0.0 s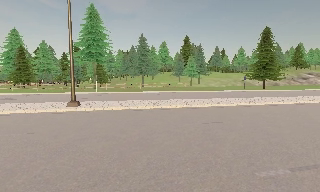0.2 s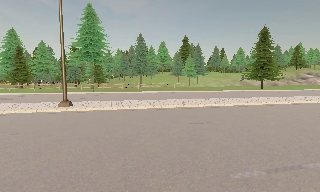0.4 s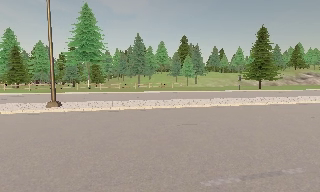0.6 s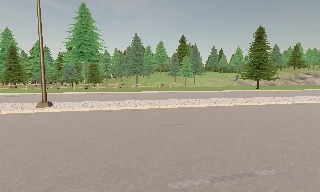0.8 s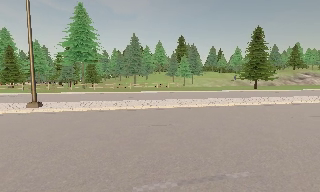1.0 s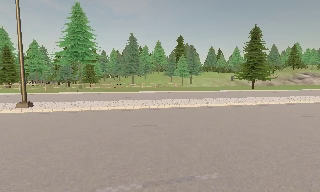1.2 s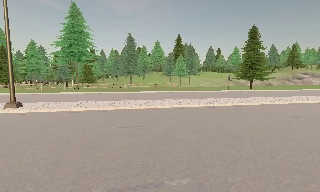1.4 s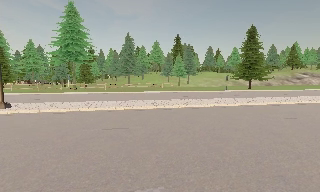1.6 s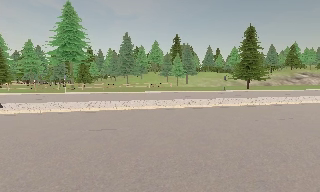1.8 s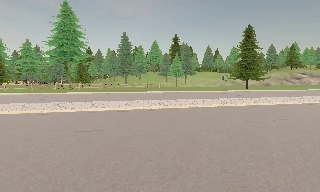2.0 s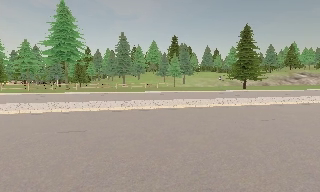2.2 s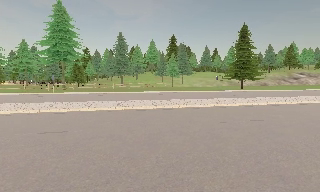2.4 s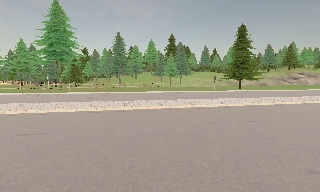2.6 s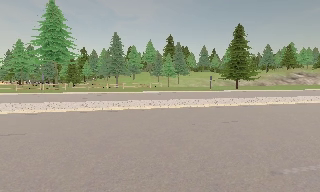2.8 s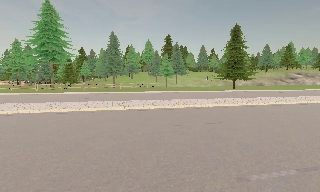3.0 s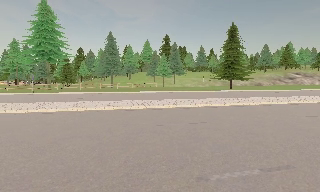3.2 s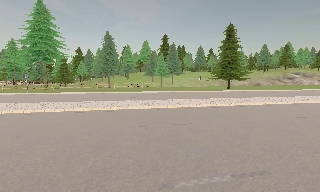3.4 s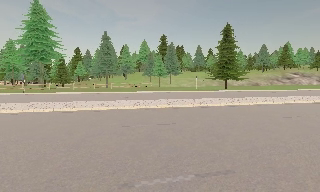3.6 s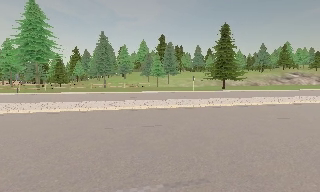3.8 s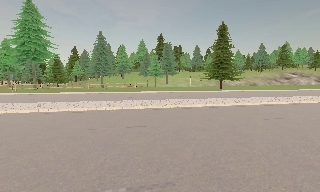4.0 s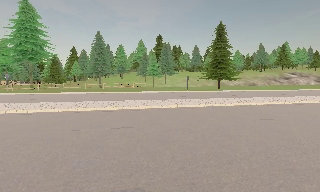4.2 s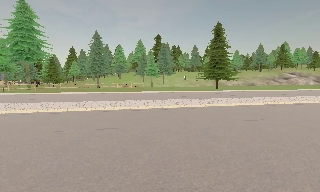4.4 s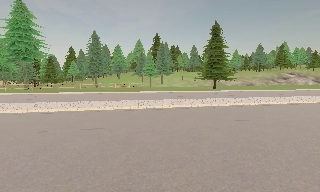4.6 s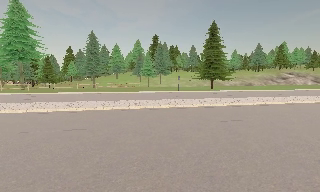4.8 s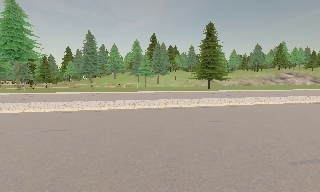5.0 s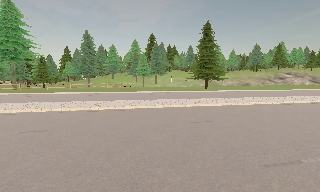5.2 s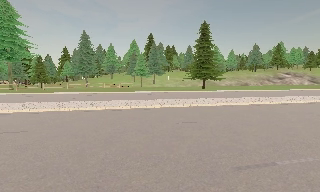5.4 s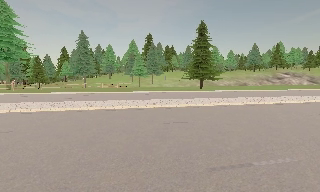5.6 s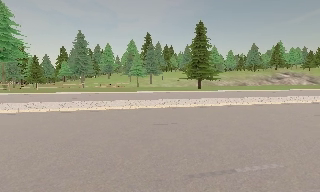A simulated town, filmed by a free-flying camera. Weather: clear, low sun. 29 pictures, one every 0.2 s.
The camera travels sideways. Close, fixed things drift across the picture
to the left.
0.0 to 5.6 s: The camera travels to its right, about 16 m, so close, fixed things drift to the left.
The film runs forward here.
